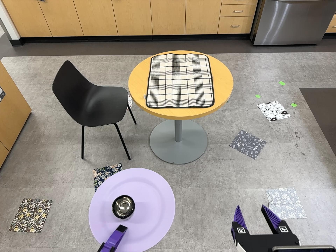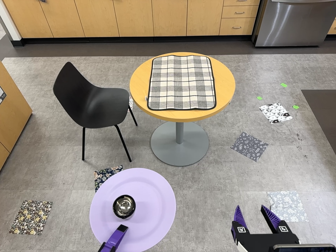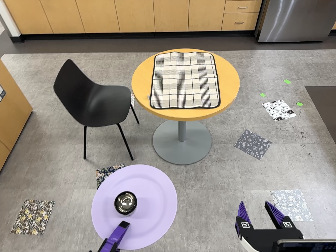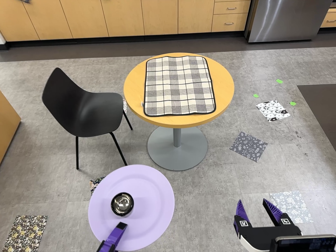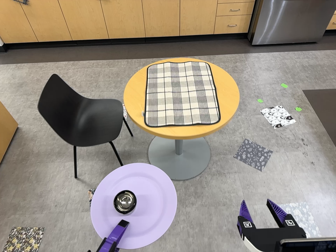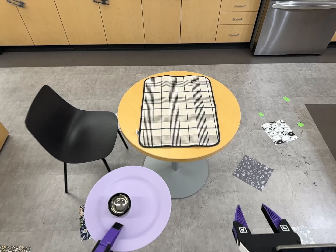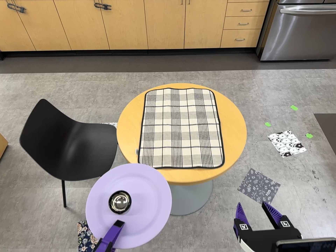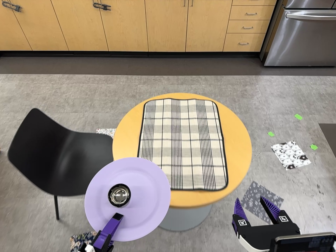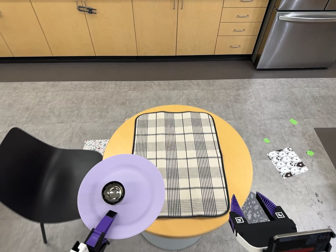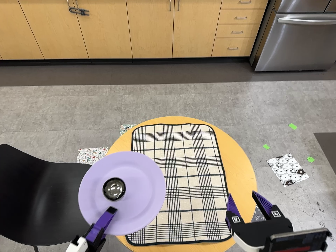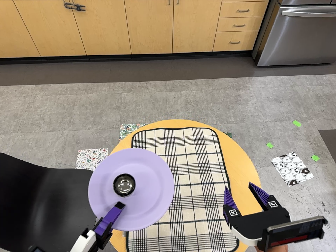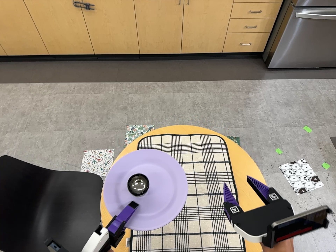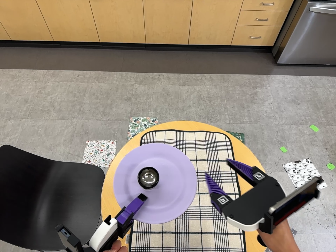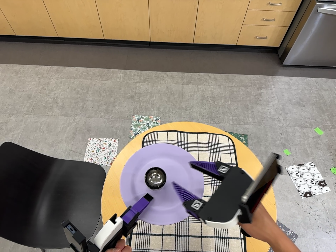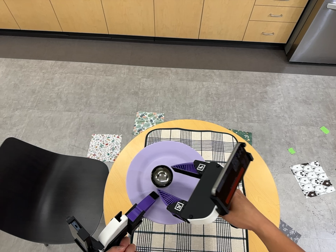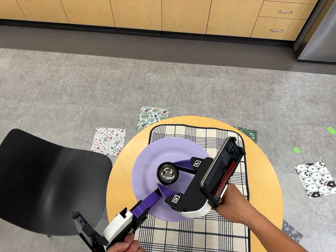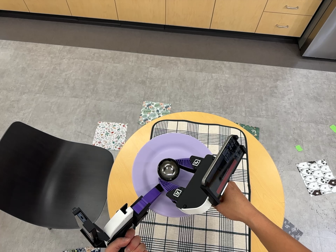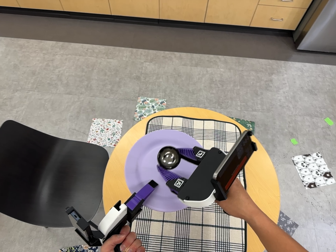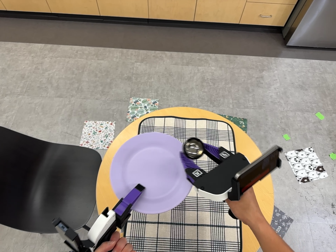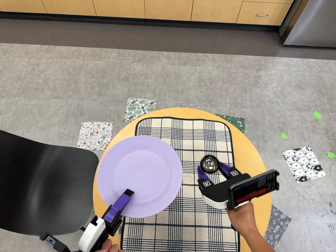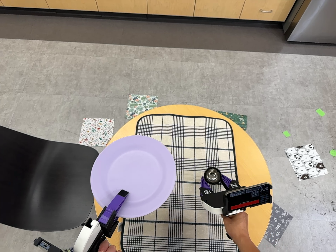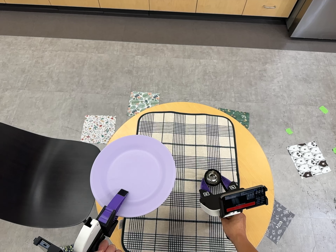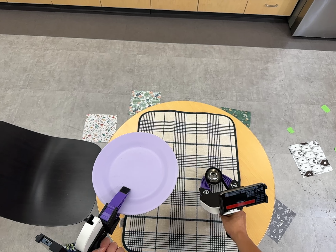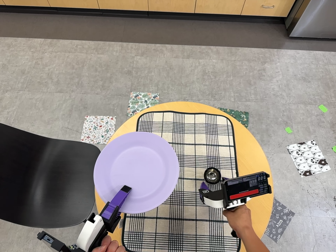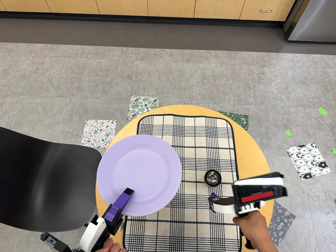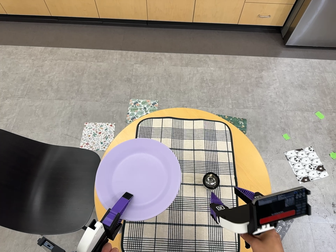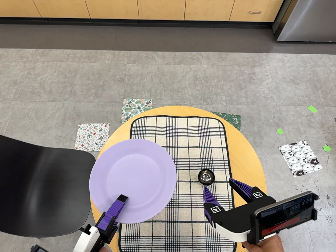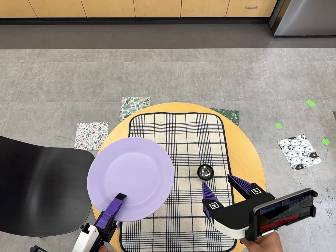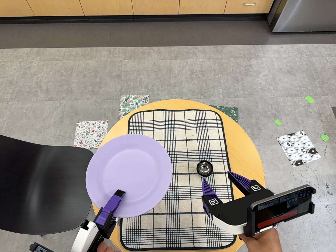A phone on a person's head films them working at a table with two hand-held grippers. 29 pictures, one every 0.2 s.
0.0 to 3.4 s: The camera travels toward the top of its view and forward, about 110 cm, so close, fixed things drift downward. Its aim tips toward the bottom of its view by about 15 degrees.
3.4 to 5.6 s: The camera travels to its right, about 5 cm, so close, fixed things drift to the left.
The film runs forward here.
